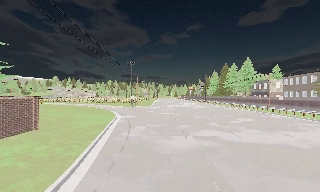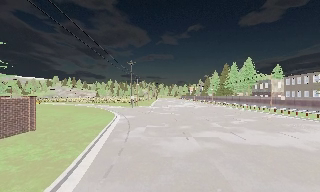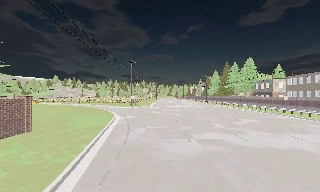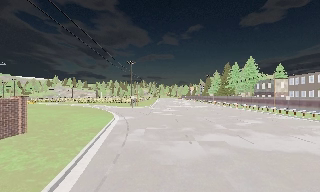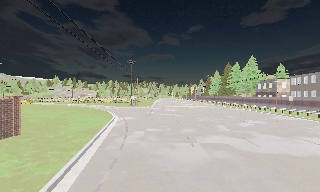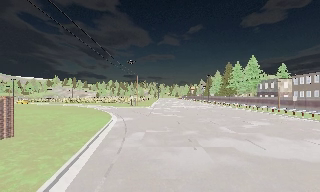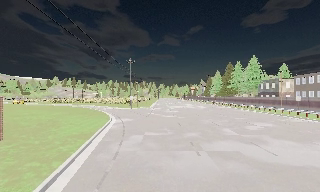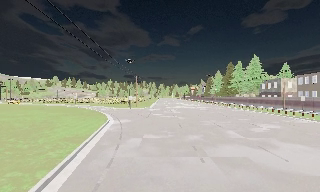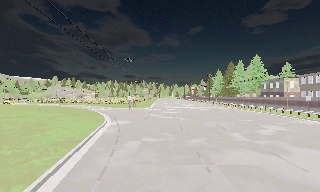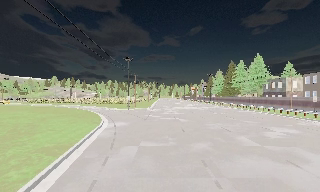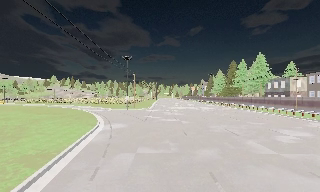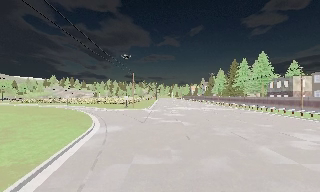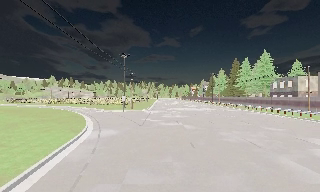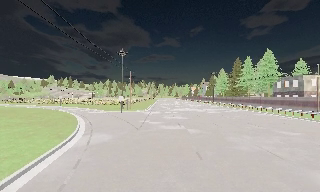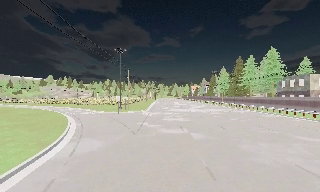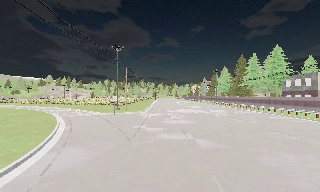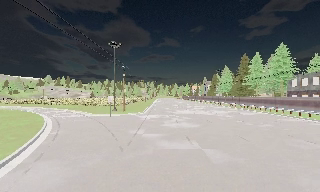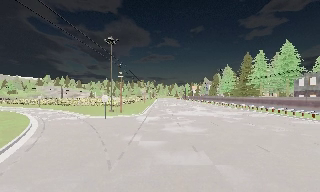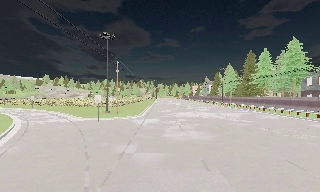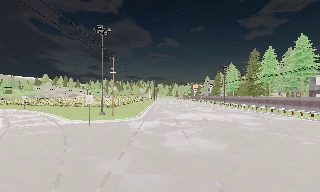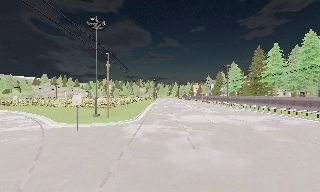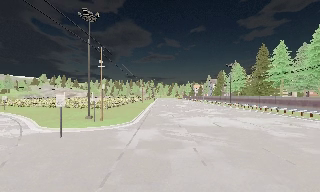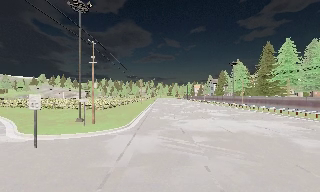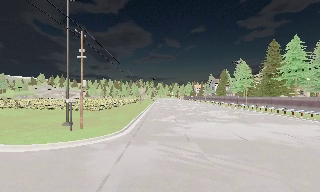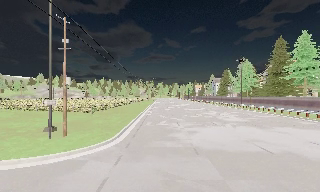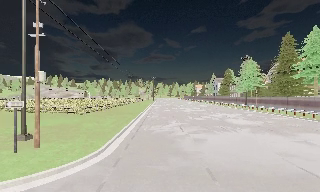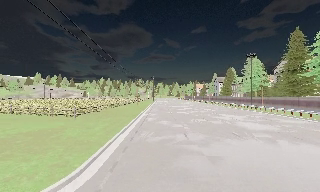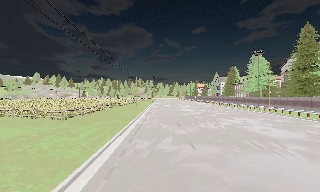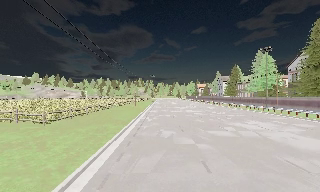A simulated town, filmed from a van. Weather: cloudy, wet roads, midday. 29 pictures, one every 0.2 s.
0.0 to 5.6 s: The camera travels forward, about 40 m, so what stands in front looms larger. It gains speed.
The film runs forward here.
